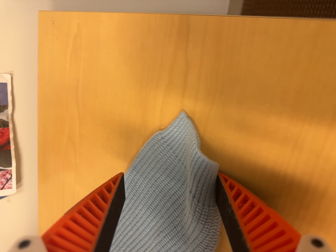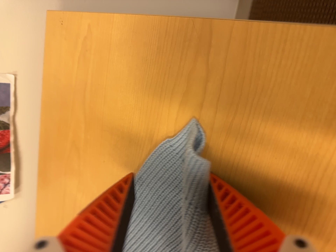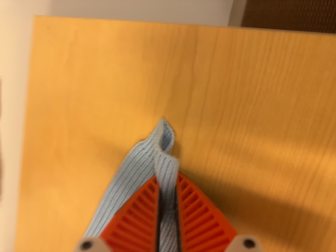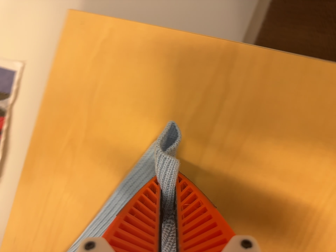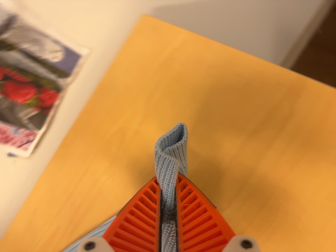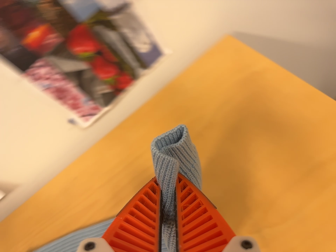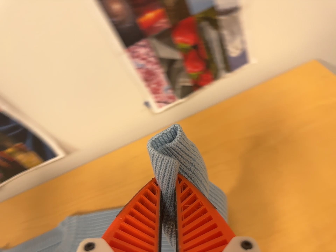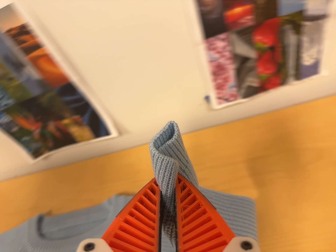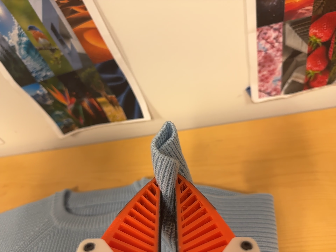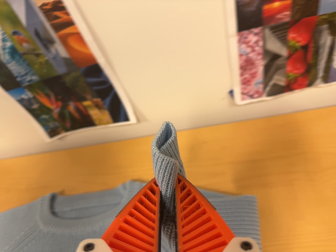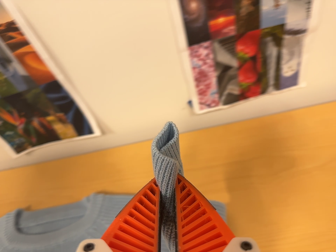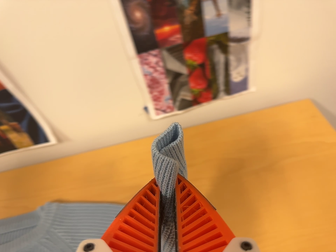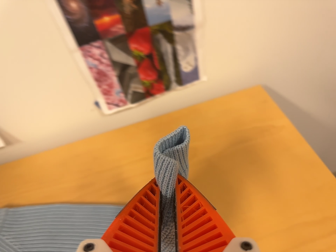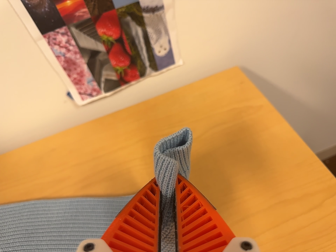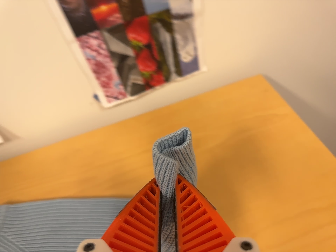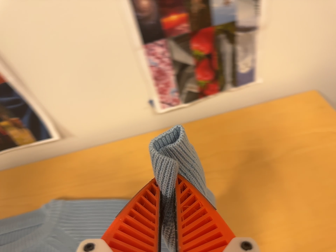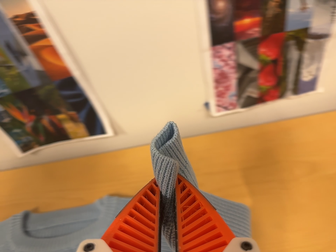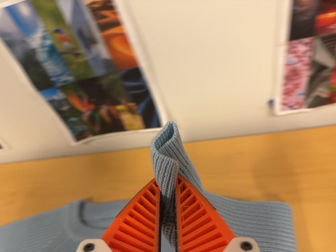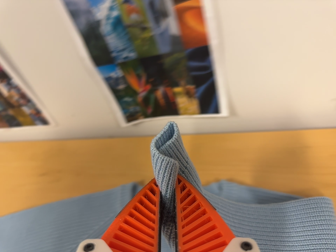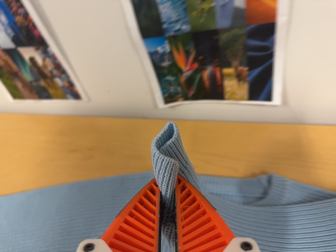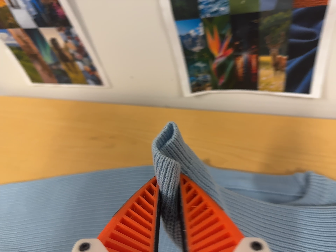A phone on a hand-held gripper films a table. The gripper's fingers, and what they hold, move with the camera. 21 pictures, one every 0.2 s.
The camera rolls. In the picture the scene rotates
clockwise.
0.0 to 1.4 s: The camera travels to its left, about 36 cm, so close, fixed things drift to the right. Its aim tips toward the top of its view by about 15 degrees. It rolls about its line of sight by about 65 degrees, and the scene rotates clockwise.
1.4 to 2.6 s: The scene slides to the left, as the camera pans about 15 degrees to its right. It travels to its right, about 14 cm, so close, fixed things drift to the left.
2.6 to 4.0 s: The camera swings to its left by about 25 degrees, and the scene slides to the right. It travels to its left, about 40 cm, so close, fixed things drift to the right. It rolls about its line of sight by about 25 degrees, and the scene rotates clockwise.
The film runs forward here.
